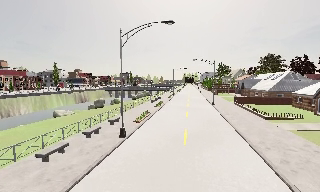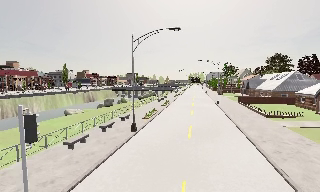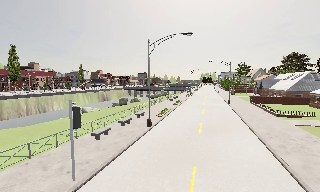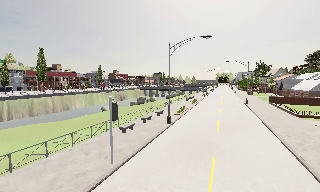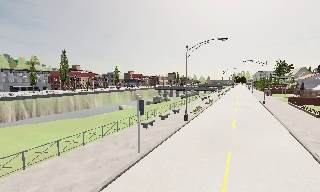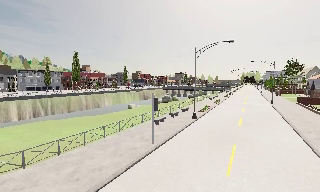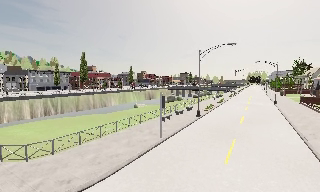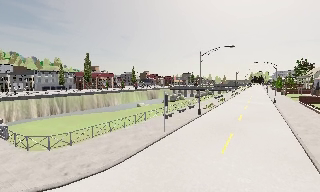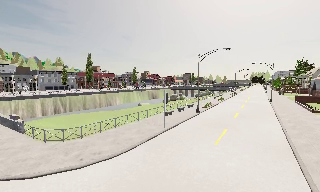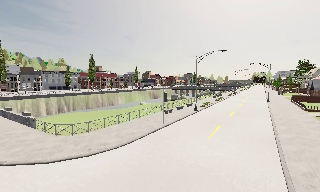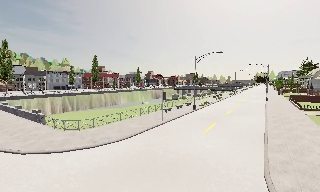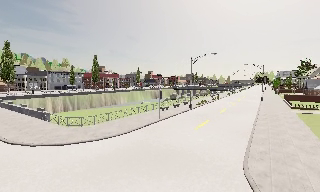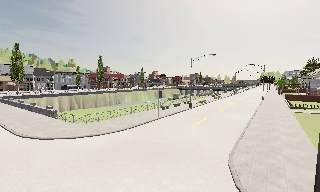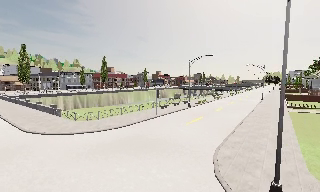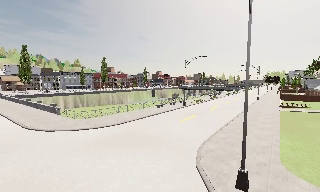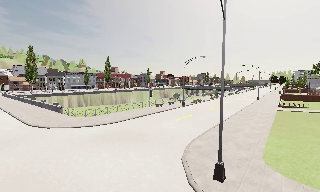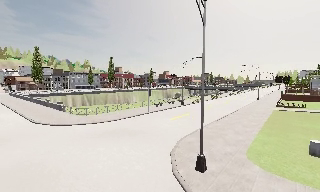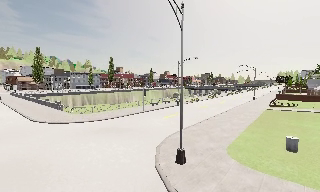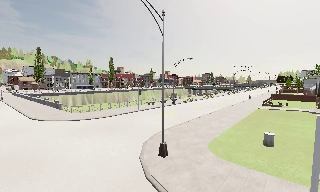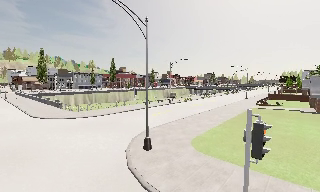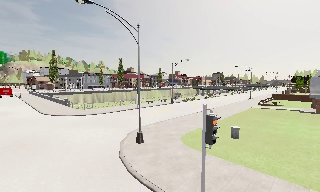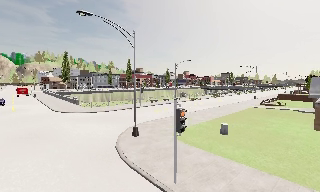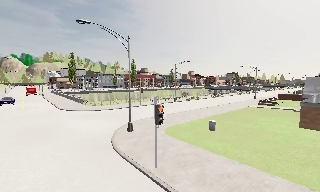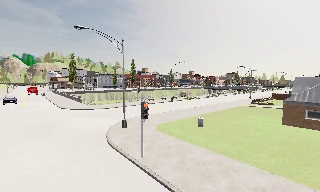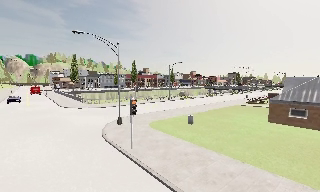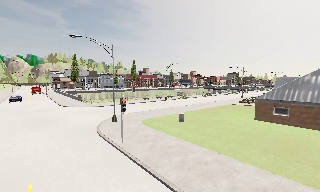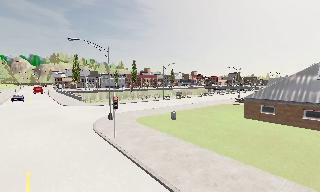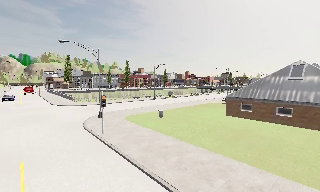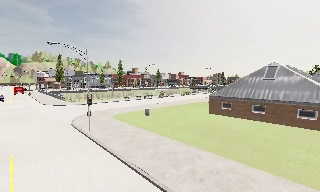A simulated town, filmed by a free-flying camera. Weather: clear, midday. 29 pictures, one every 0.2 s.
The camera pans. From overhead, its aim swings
counterclockwise.
0.0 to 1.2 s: The scene slides to the right, as the camera pans about 20 degrees to its left. It travels backward, about 7 m, so what stands in front gets smaller.
1.2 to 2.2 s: The camera travels backward, about 6 m, so what stands in front gets smaller.
2.2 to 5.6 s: The camera pans to its left, which is counterclockwise from overhead, by about 15 degrees. It travels backward and to its right, about 20 m, so what stands in front gets smaller.
The film runs backward here.
